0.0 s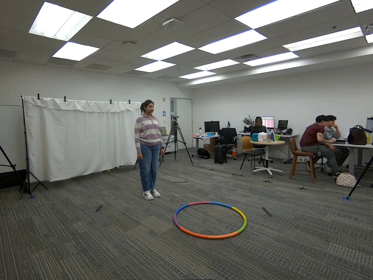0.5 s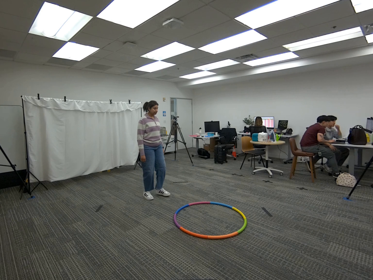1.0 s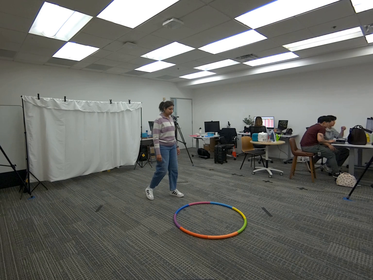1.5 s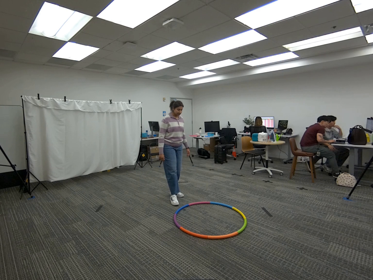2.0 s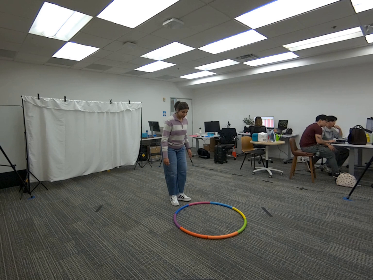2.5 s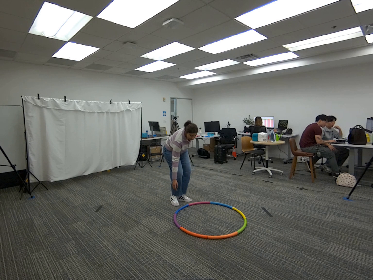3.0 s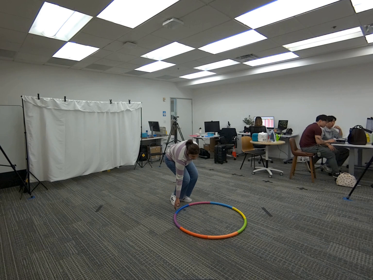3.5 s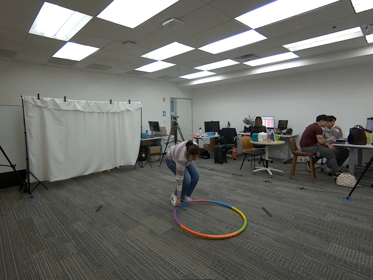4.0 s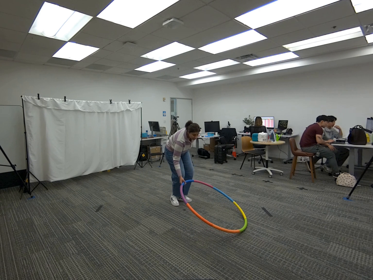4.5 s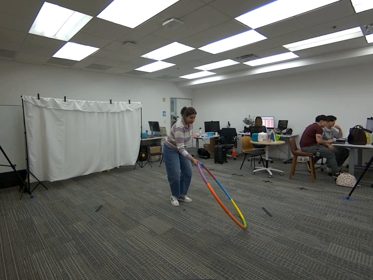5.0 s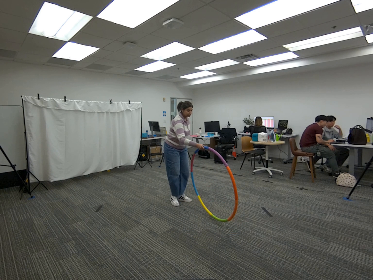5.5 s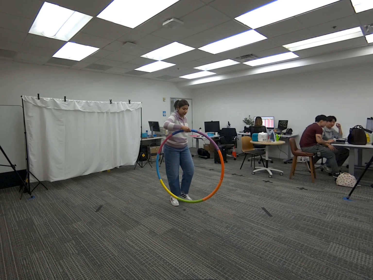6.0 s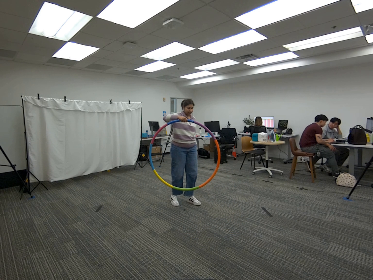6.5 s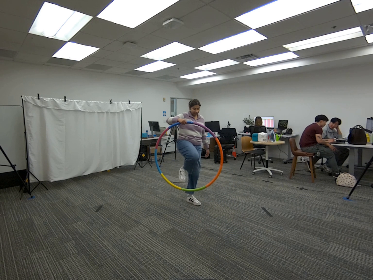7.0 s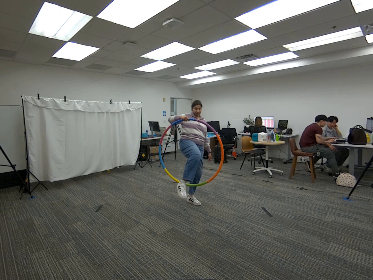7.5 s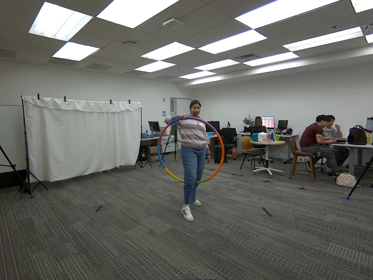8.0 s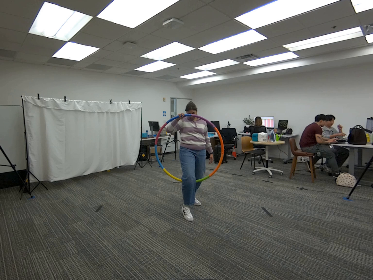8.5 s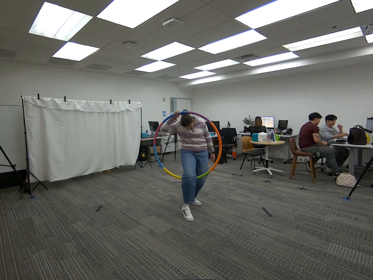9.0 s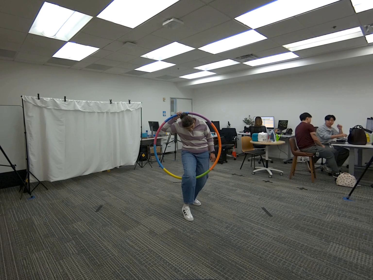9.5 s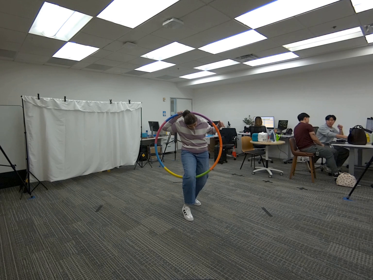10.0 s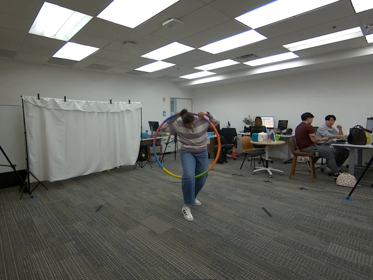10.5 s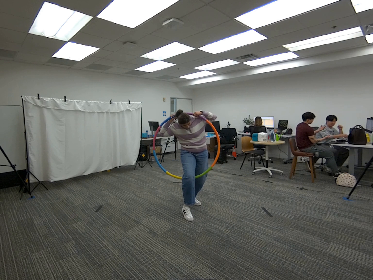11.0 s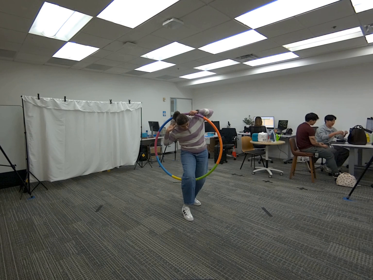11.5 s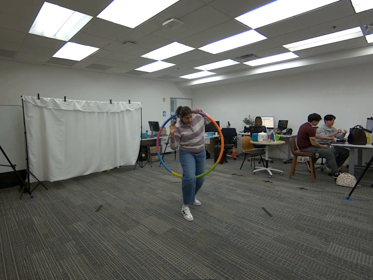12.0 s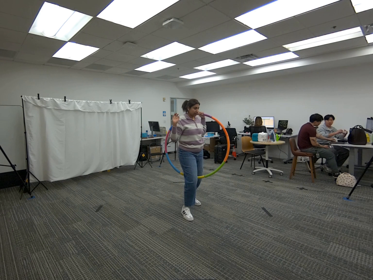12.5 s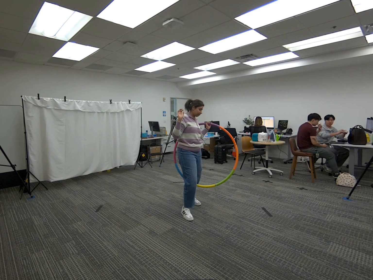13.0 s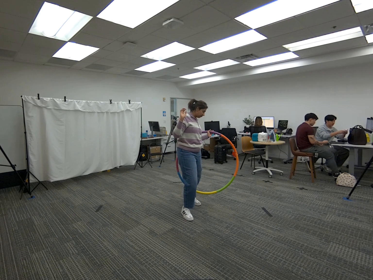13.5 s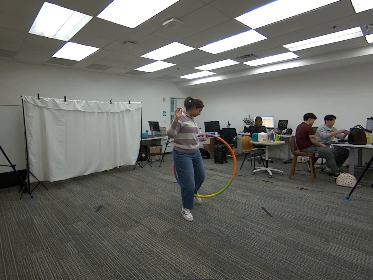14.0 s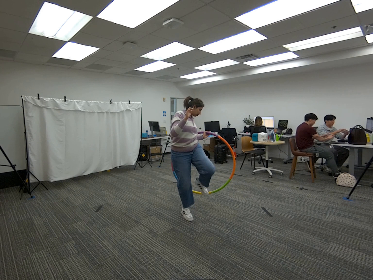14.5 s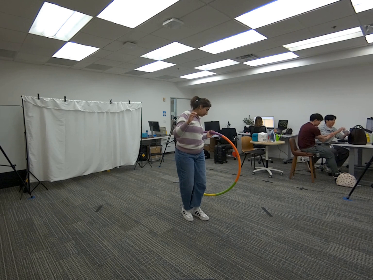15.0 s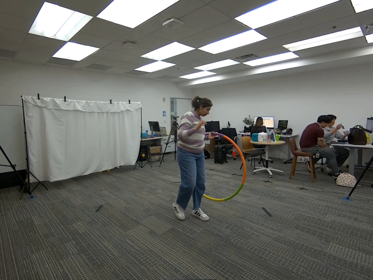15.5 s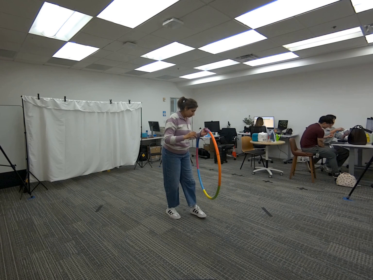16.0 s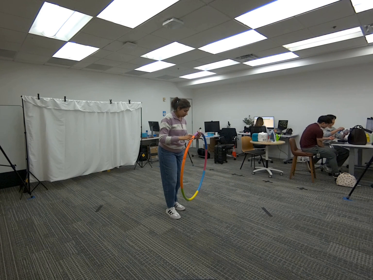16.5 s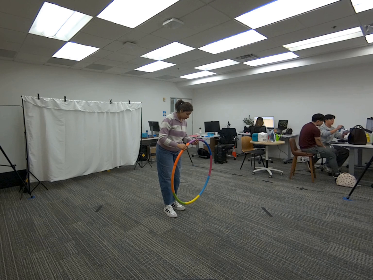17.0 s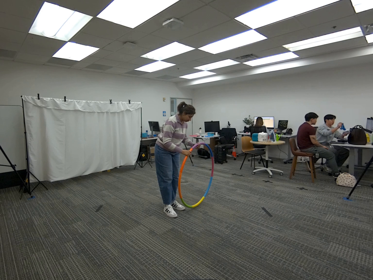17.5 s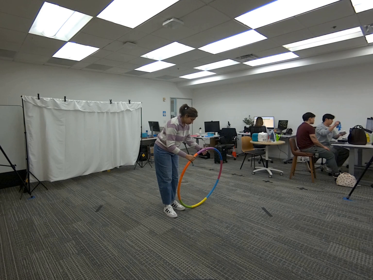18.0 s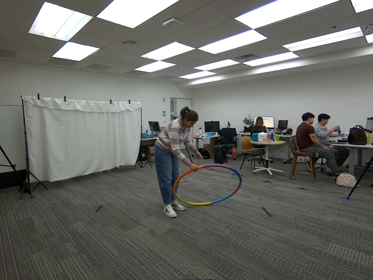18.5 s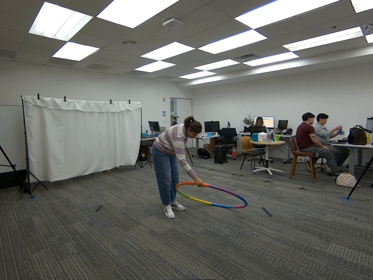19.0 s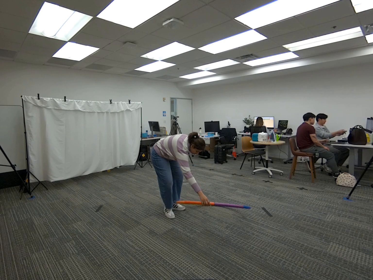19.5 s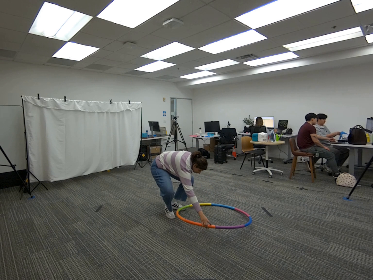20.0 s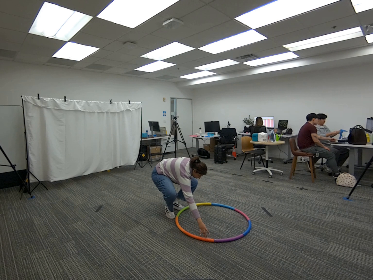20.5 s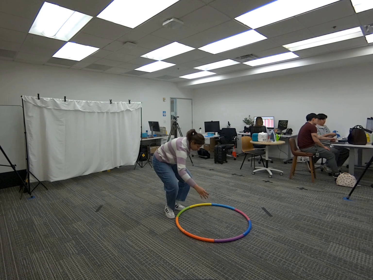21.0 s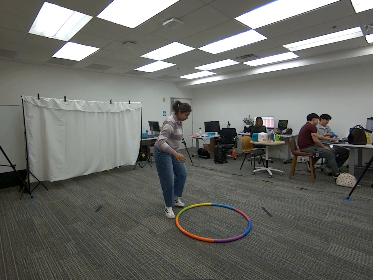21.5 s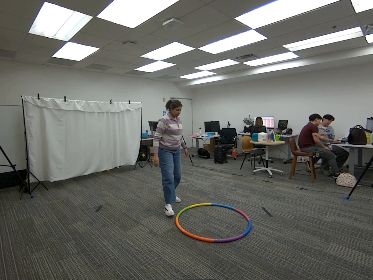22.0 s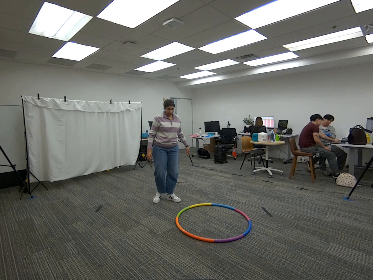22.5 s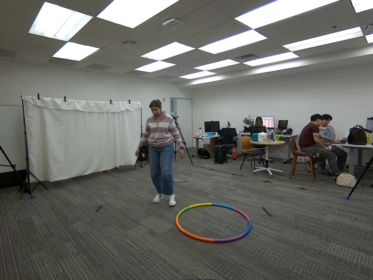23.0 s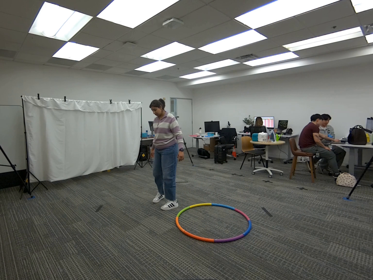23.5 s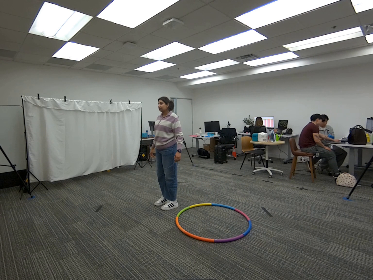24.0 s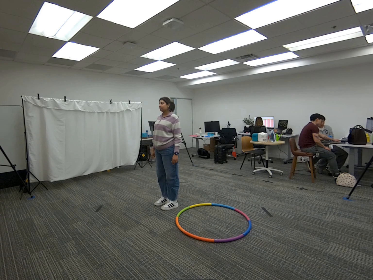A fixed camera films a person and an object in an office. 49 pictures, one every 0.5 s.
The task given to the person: Walk over to the rainbow hula hoop on the floor and grasp it with your right hand keeping the rainbow hula hoop vertical. Pass your right foot through the rainbow hula hoop and then your head and torso while shifting the rainbow hula hoop from your right hand to the left hand. Finally step through the rainbow hula hoop using your left leg. Place the rainbow hula hoop on the floor.
